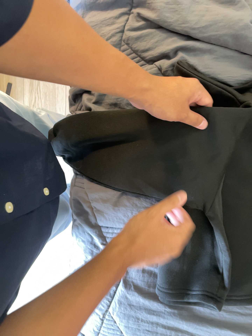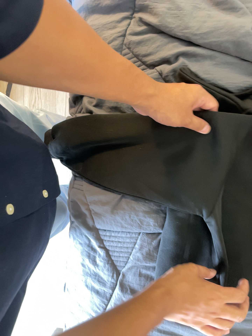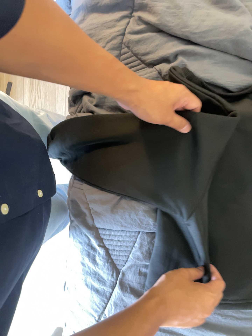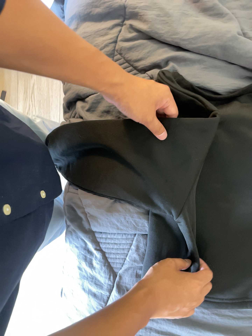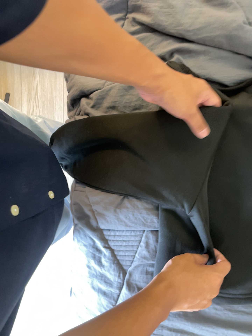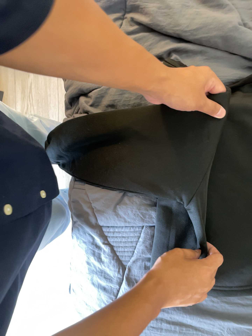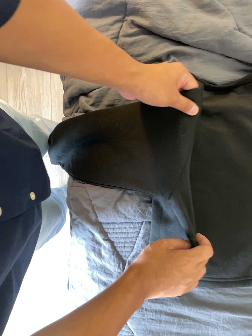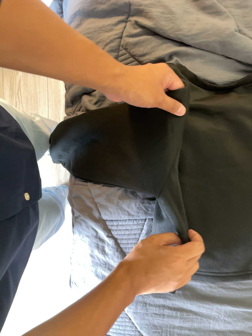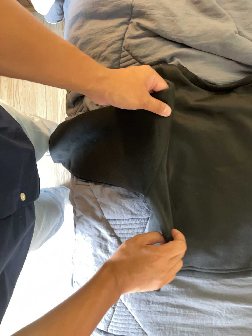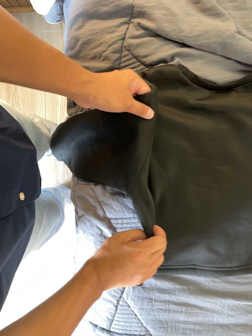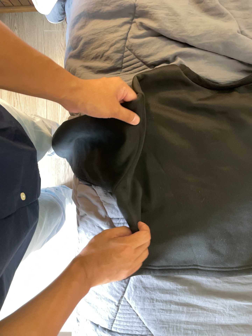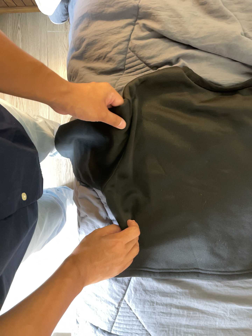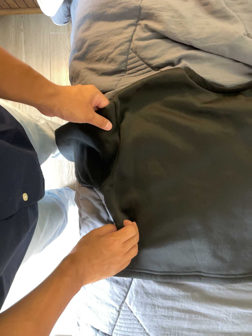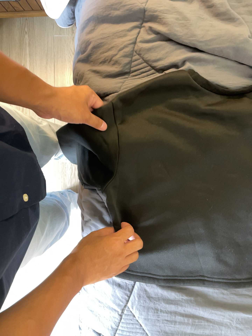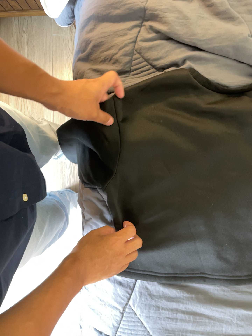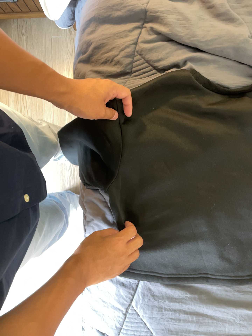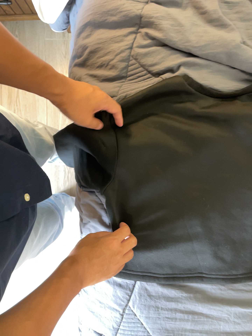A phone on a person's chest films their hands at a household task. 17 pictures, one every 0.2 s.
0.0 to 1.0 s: The camera shifts only a little, or ends up much as it began.
1.0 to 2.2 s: The camera travels to its left, about 8 cm.
2.2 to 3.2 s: The camera shifts only a little, or ends up much as it began.
The film runs backward here.
